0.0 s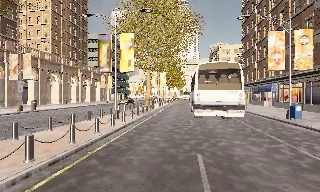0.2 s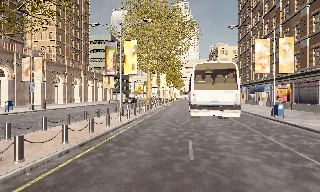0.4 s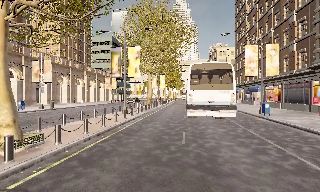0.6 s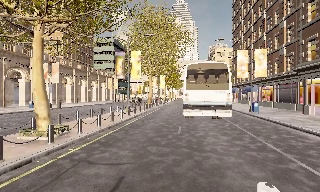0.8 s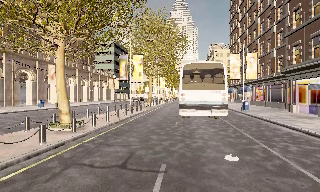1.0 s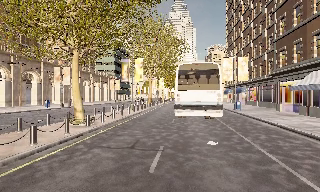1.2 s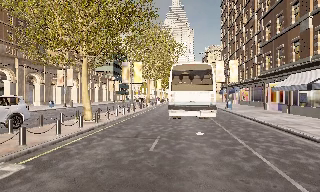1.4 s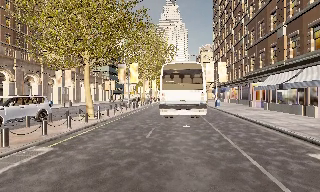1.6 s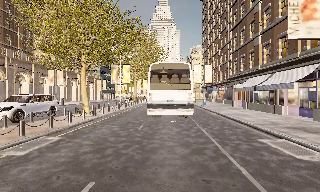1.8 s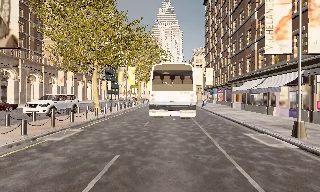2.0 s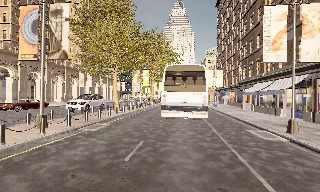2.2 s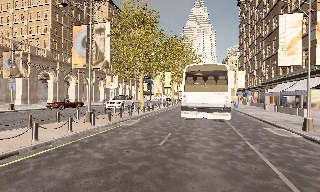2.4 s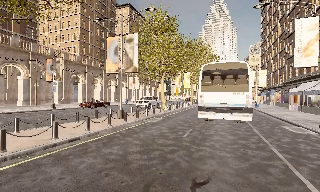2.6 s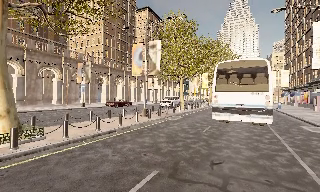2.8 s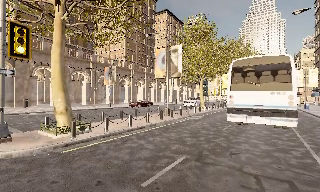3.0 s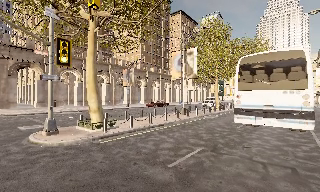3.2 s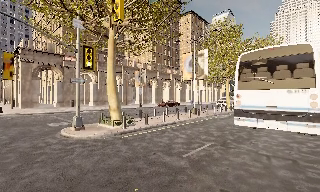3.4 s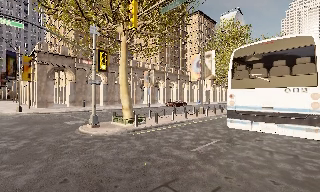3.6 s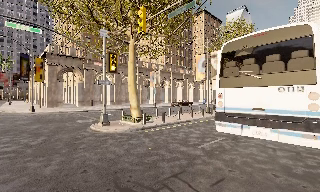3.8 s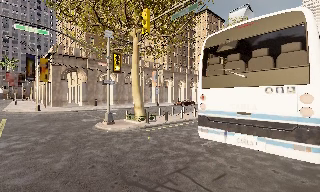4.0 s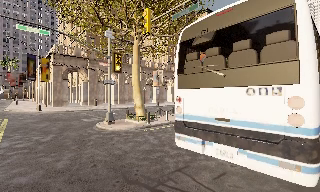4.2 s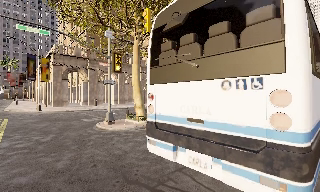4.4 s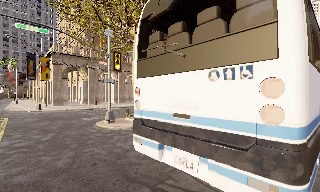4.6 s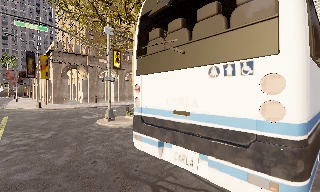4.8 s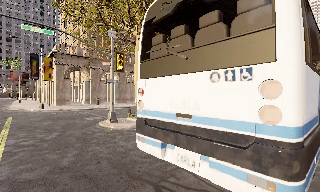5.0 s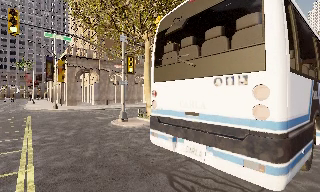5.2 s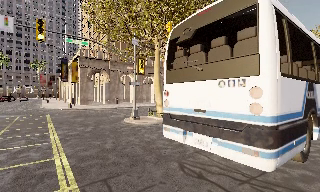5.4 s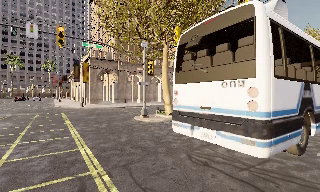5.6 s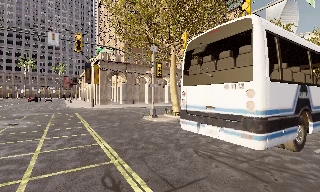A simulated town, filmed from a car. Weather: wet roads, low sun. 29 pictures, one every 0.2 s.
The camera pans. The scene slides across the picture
to the right.
The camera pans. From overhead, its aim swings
counterclockwise.
0.0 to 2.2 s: The camera travels backward, about 18 m, so what stands in front gets smaller.
2.2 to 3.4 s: The camera swings to its left by about 30 degrees, and the scene slides to the right. It travels backward, about 6 m. It loses speed.
3.4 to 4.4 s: The camera travels backward, about 0.5 m, so what stands in front gets smaller. It loses speed.
4.4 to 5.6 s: The camera swings to its left by about 10 degrees, and the scene slides to the right. It travels backward, about 2.5 m, so what stands in front gets smaller. It gains speed.
The film runs backward here.
